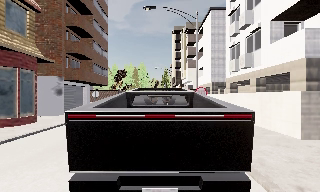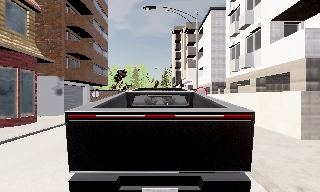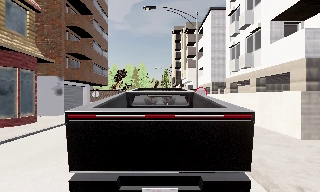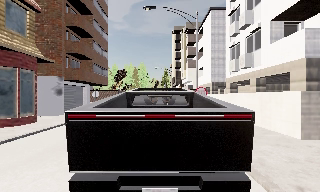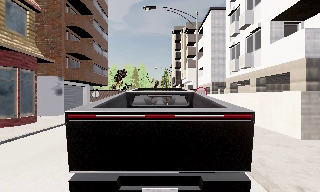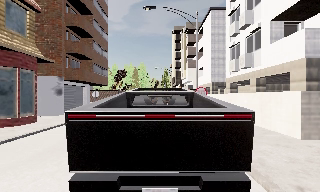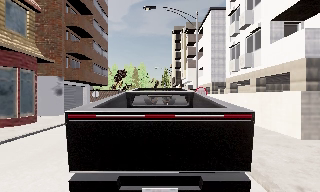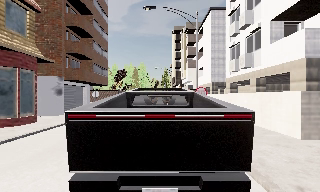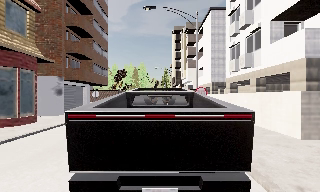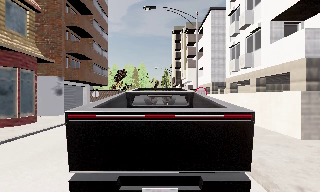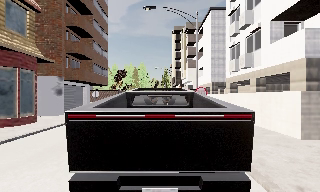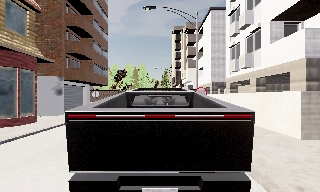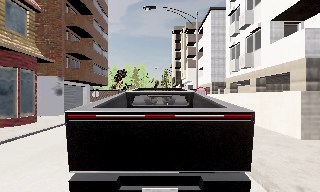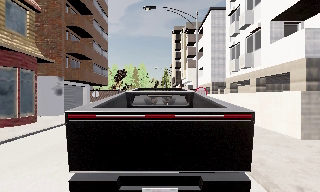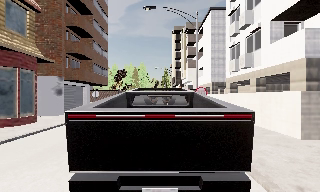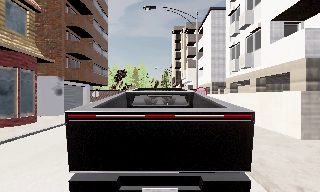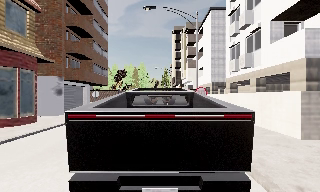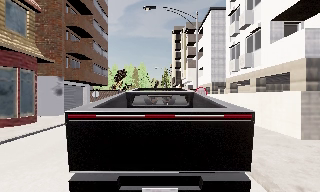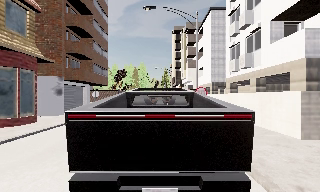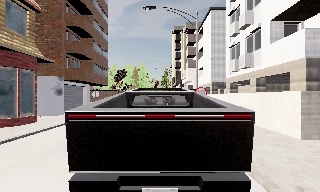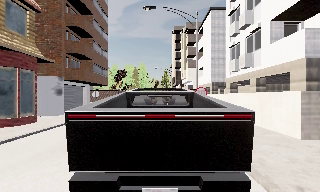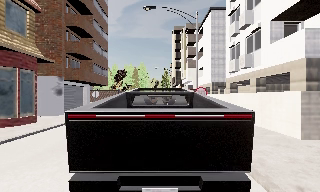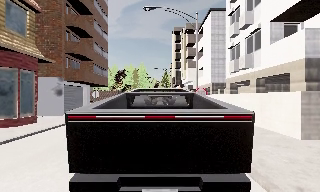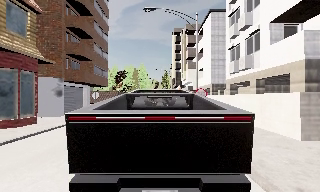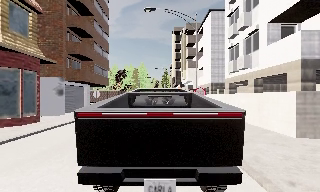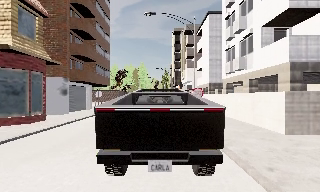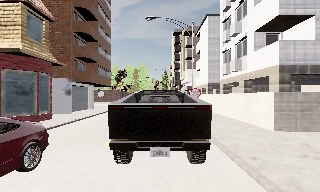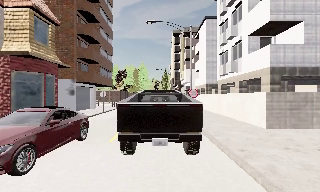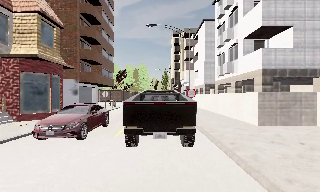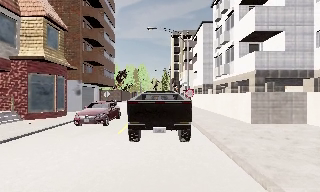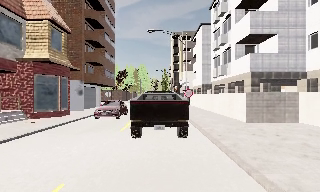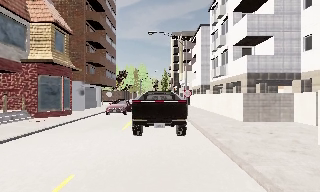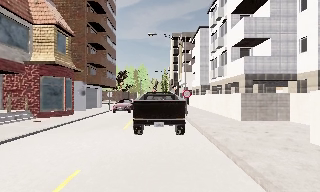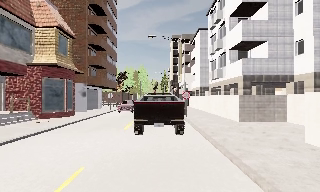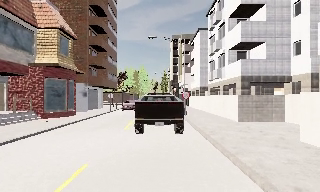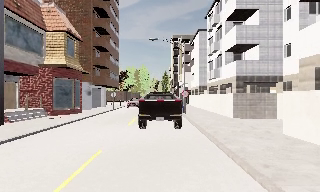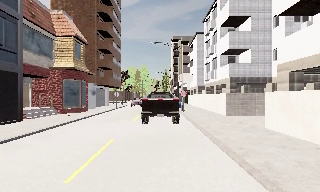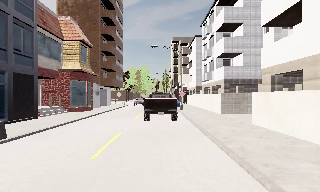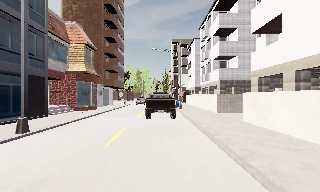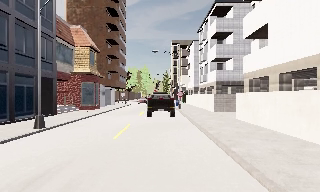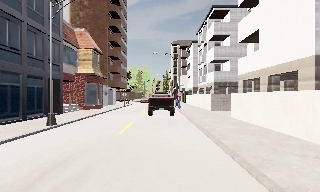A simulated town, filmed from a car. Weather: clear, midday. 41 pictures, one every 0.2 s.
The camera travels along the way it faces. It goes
backward.
0.0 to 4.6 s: The camera keeps its place and its aim.
4.6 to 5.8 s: The camera travels backward, about 3.5 m, so what stands in front gets smaller. It gains speed.
5.8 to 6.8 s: The camera travels backward, about 1.5 m, so what stands in front gets smaller. It loses speed.
6.8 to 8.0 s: The camera travels backward, about 6 m, so what stands in front gets smaller.
The film runs backward here.
